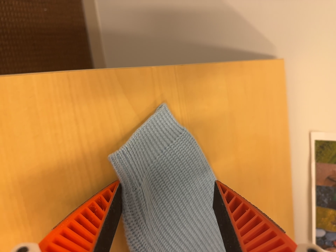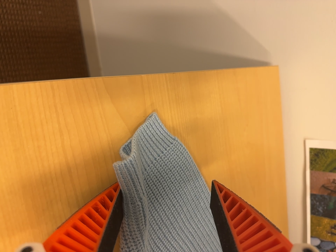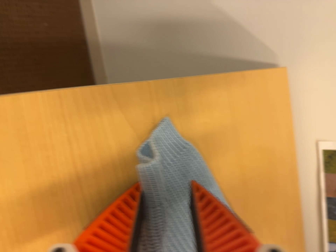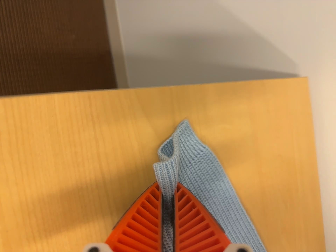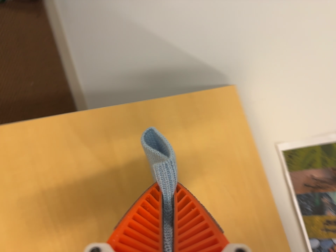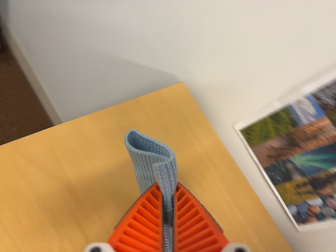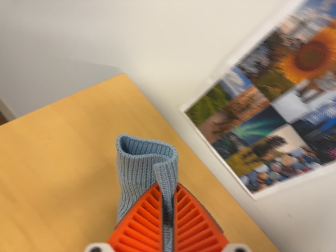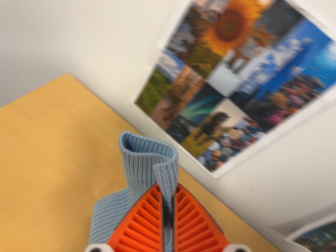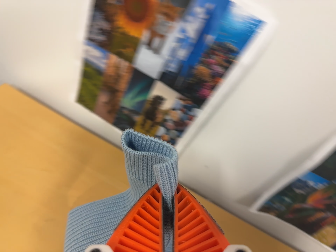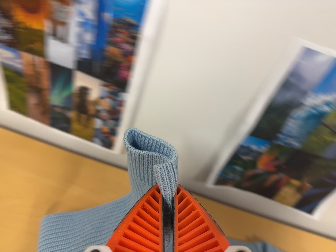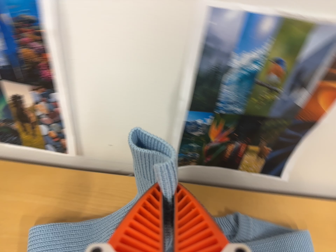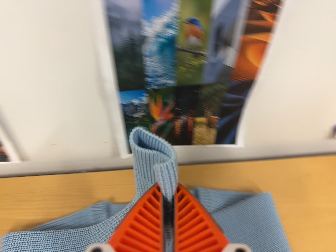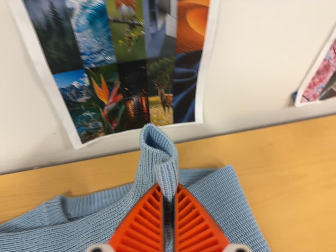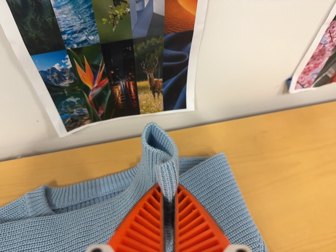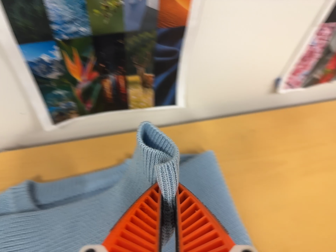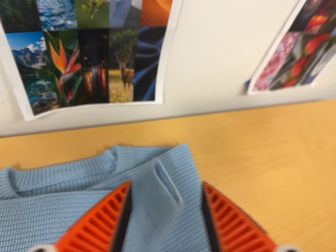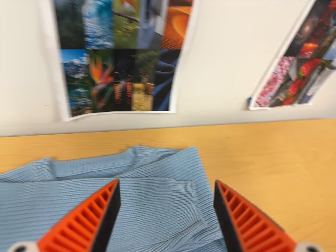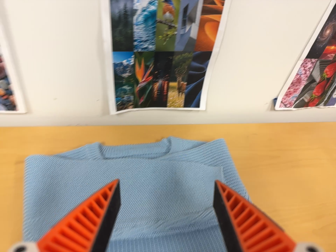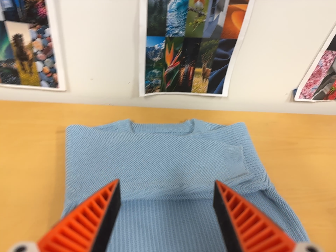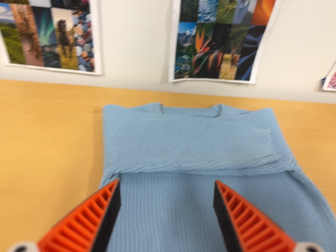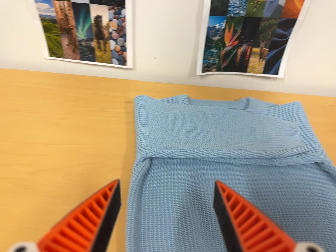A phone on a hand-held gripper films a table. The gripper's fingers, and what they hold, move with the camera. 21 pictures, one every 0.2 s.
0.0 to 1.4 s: The camera travels to its right, about 28 cm, so close, fixed things drift to the left. Its aim tips toward the top of its view by about 15 degrees. It rolls about its line of sight by about 40 degrees, and the scene rotates counterclockwise.
1.4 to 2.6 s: The camera swings to its right by about 15 degrees, and the scene slides to the left. It travels to its right, about 36 cm, so close, fixed things drift to the left. Its aim tips toward the bottom of its view by about 10 degrees, and the scene shifts upward. It rolls about its line of sight by about 50 degrees, and the scene rotates counterclockwise.
2.6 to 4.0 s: The camera swings to its left by about 10 degrees, and the scene slides to the right. It travels backward and toward the bottom of its view, about 30 cm, so what stands in front gets smaller. Its aim tips toward the top of its view by about 10 degrees. It rolls about its line of sight by about 10 degrees, and the scene rotates clockwise.
The film runs forward here.
